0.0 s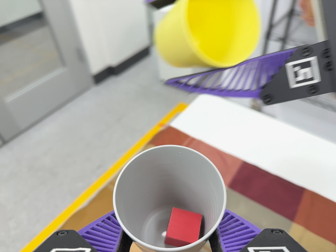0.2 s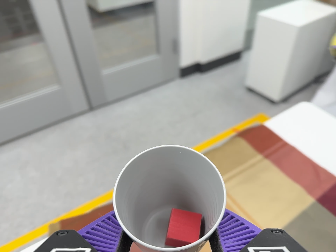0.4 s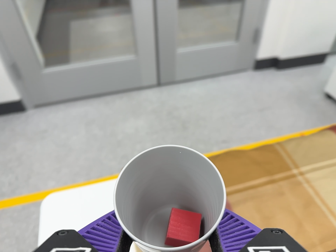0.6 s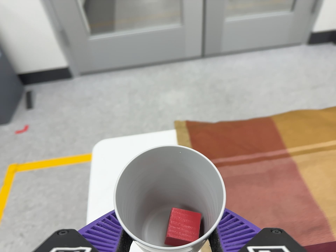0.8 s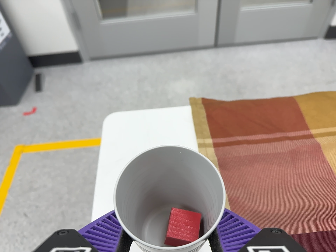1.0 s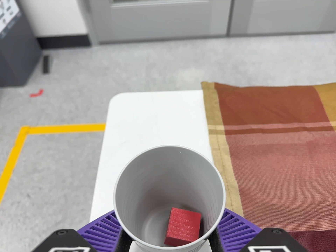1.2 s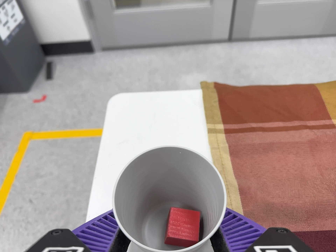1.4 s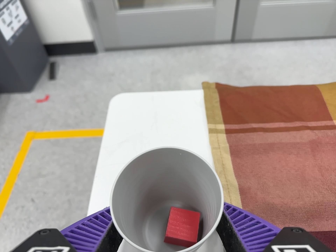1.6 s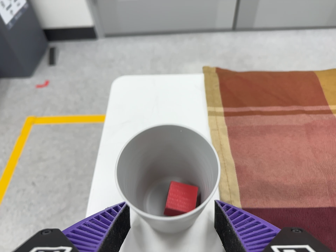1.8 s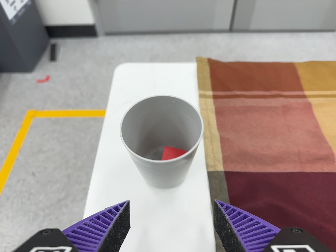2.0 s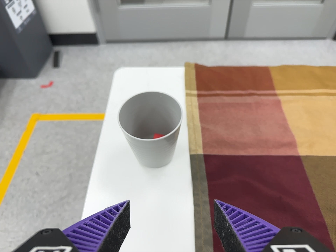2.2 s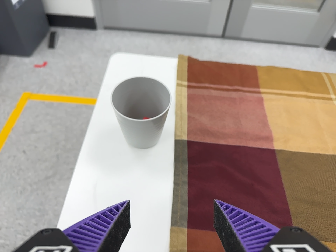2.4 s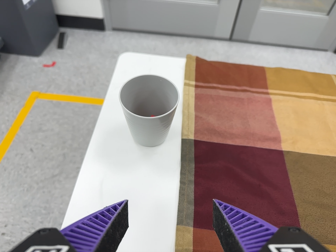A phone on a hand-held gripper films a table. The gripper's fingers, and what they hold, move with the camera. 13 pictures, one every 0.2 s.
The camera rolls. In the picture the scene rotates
clockwise.
0.0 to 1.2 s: The camera pans to its left by about 40 degrees. It travels toward the bottom of its view, to its left and forward, about 26 cm, so close, fixed things drift upward. Its aim tips toward the bottom of its view by about 10 degrees, and the scene shifts upward. It rolls about its line of sight by about 35 degrees, and the scene rotates clockwise.
1.2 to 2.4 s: The camera travels backward and toward the bottom of its view, about 16 cm, so what stands in front gets smaller. It rolls about its line of sight by about 10 degrees, and the scene rotates clockwise.
The film runs forward here.
